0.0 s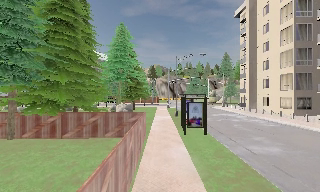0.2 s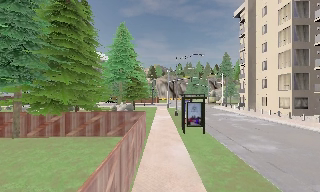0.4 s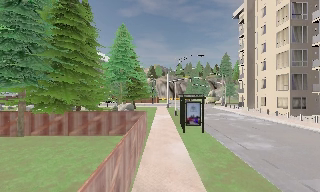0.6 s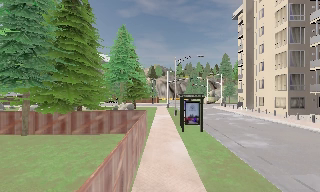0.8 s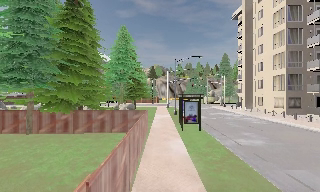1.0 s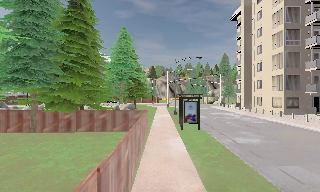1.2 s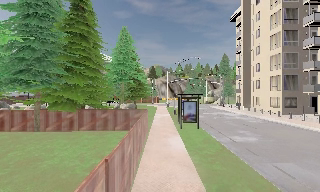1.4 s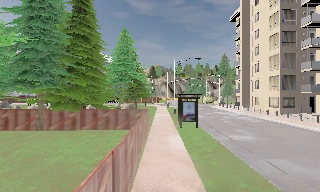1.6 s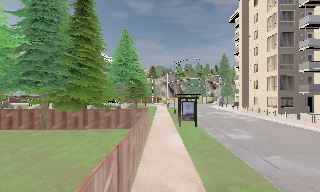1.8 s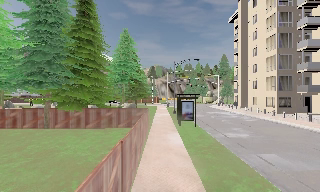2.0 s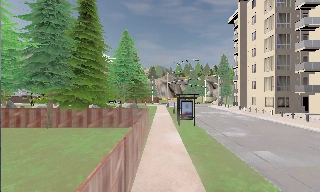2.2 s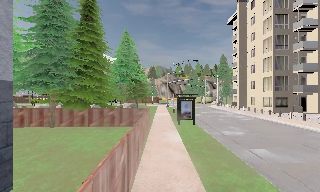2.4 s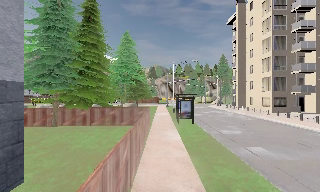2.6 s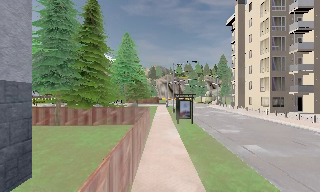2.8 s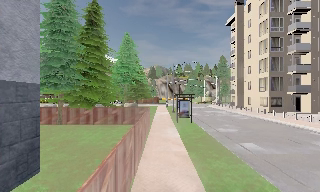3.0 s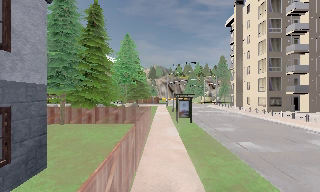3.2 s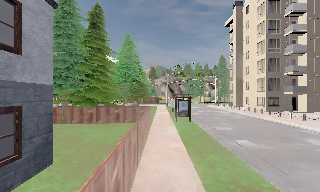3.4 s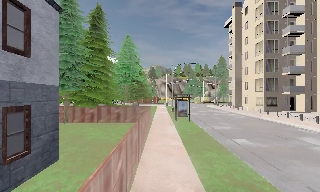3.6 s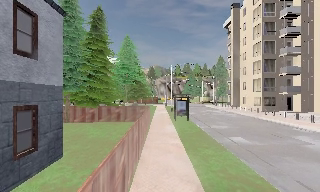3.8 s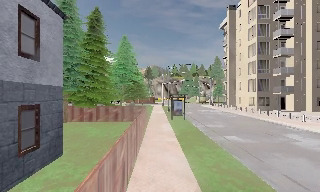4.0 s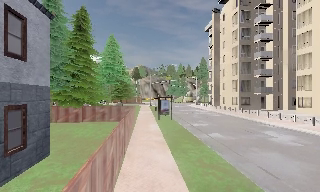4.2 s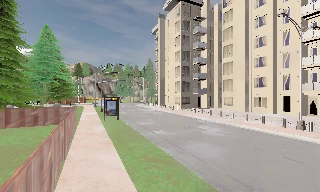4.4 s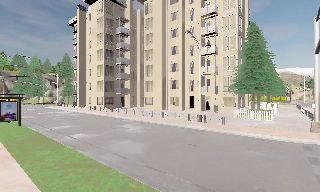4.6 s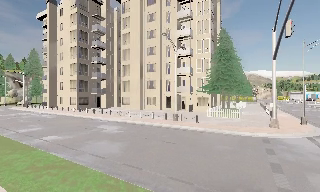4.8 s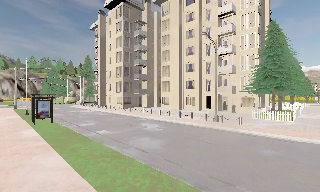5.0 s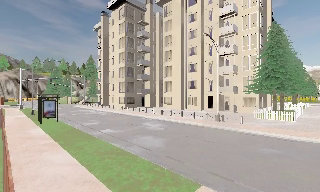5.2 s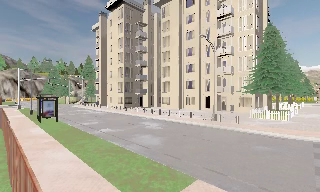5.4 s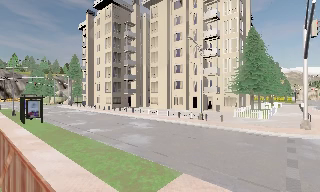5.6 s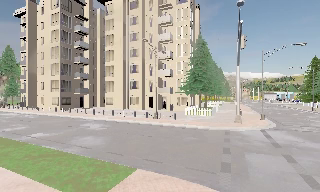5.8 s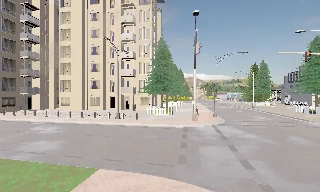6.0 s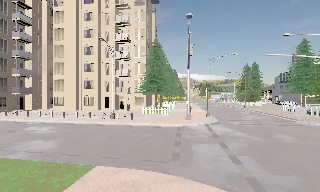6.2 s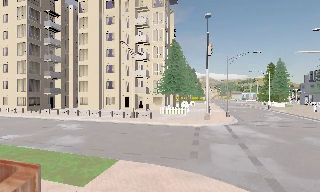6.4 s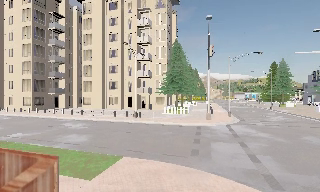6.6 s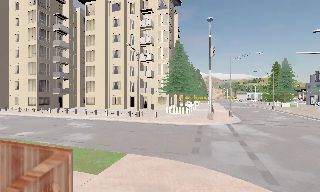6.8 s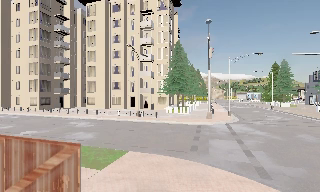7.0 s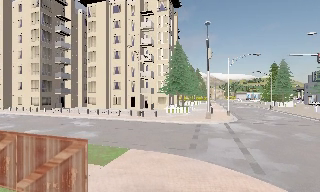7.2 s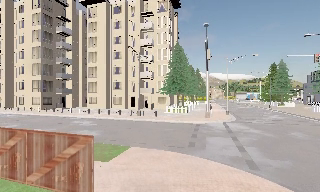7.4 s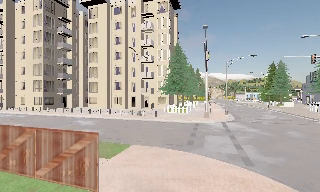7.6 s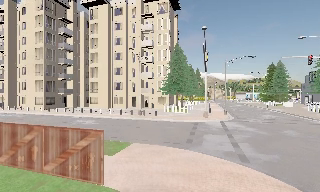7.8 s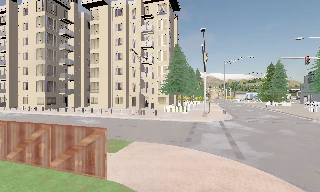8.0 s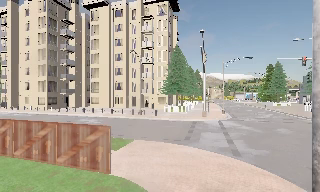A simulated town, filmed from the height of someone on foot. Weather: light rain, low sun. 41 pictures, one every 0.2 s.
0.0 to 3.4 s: The camera travels backward, about 6 m, so what stands in front gets smaller.
3.4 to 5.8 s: The camera swings to its right by about 80 degrees, and the scene slides to the left. It travels backward, about 4 m.
5.8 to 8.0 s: The camera travels backward, about 3.5 m, so what stands in front gets smaller.
The film runs backward here.
